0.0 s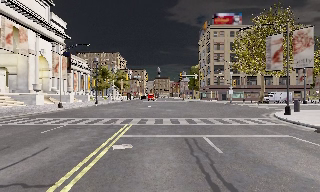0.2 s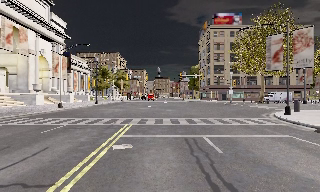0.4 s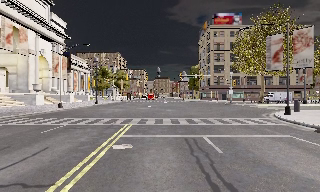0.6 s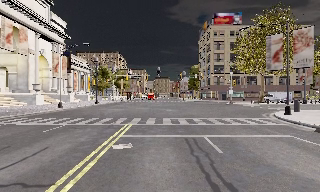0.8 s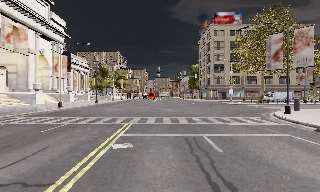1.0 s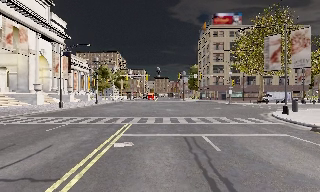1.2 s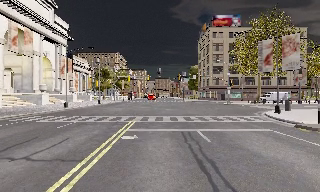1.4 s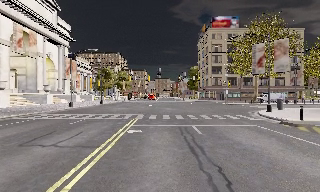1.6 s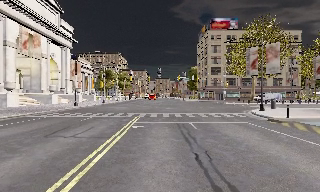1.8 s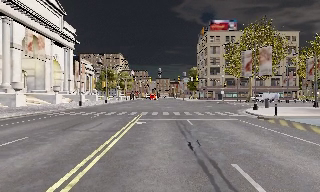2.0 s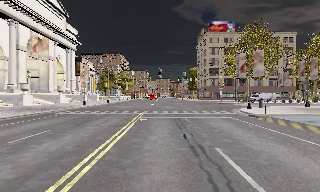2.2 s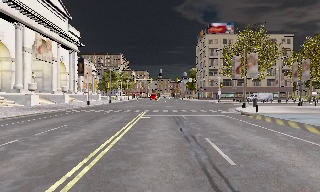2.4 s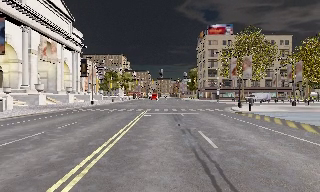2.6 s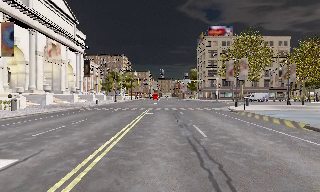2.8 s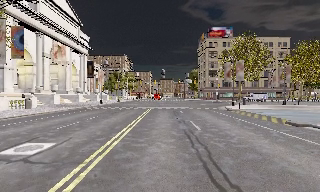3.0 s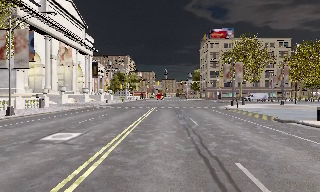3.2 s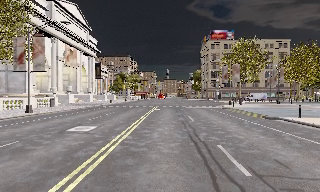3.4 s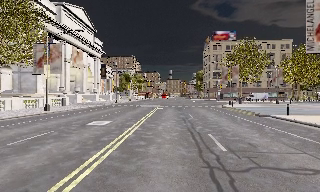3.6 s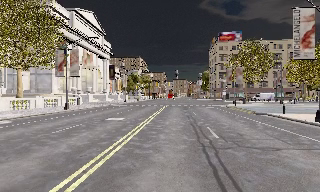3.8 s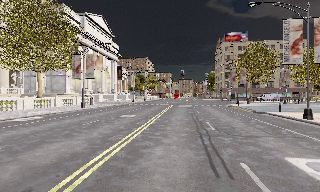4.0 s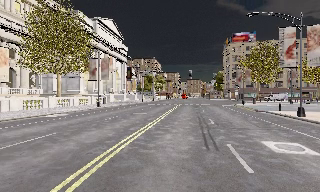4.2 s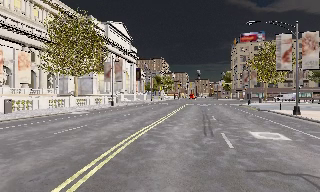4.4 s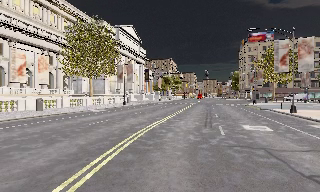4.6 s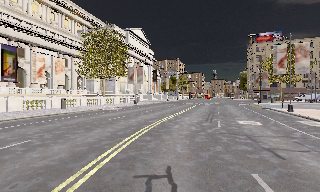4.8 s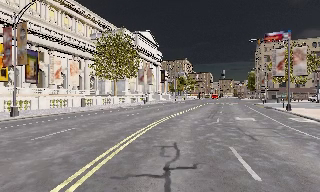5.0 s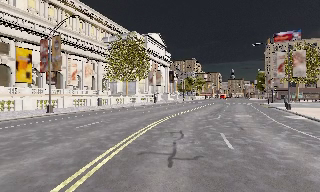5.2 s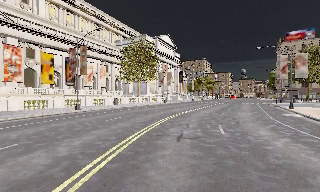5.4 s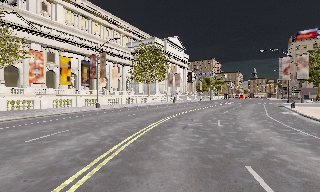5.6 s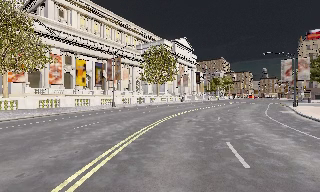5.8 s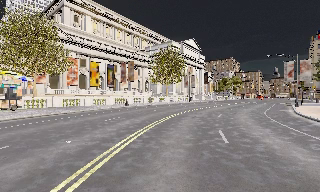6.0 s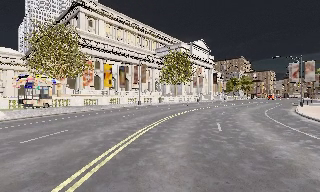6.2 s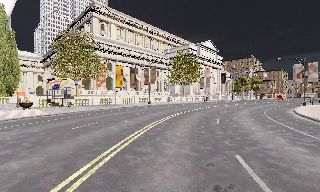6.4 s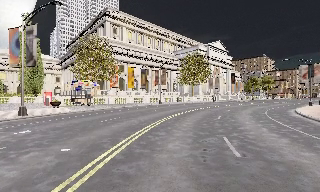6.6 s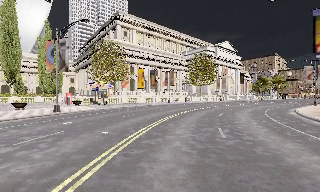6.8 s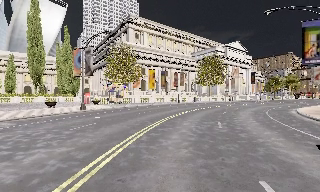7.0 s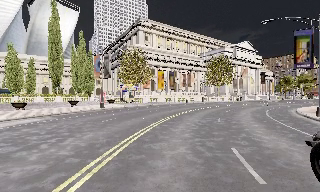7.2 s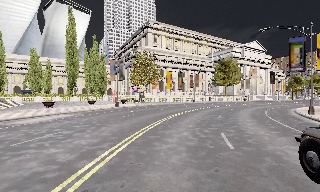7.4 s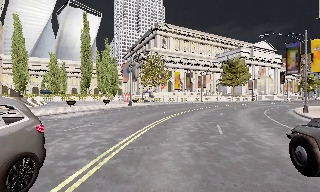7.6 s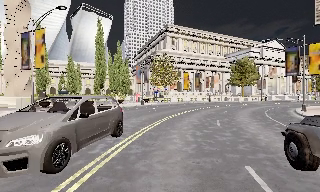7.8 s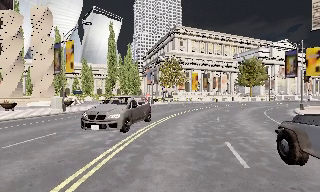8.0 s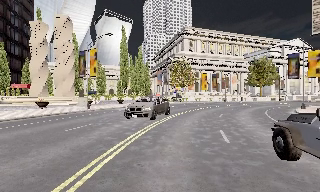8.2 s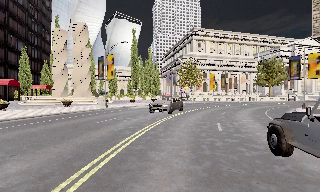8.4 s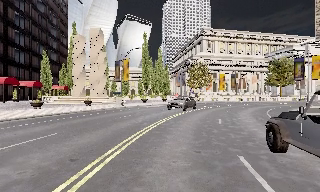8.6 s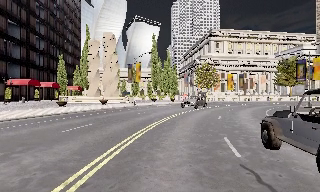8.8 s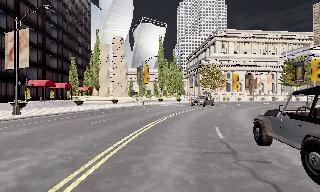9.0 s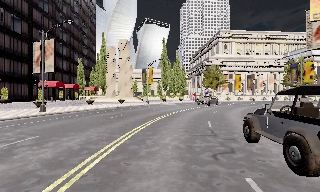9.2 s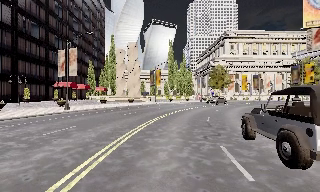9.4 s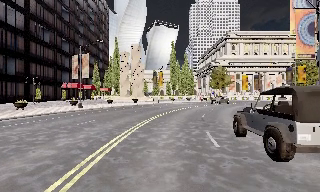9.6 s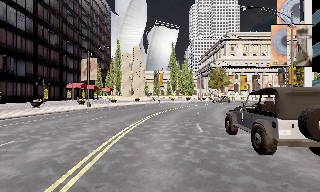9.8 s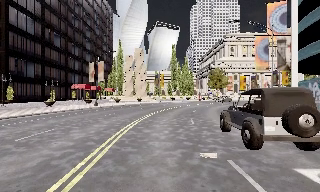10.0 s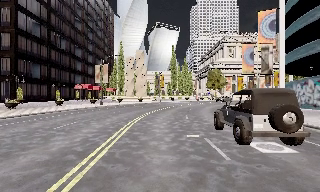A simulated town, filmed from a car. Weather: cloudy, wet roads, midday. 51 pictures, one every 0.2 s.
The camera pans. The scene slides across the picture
to the right.
The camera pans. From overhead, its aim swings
counterclockwise.
0.0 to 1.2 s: The camera travels backward, about 1 m, so what stands in front gets smaller. It gains speed.
1.2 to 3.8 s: The camera travels backward, about 17 m, so what stands in front gets smaller.
3.8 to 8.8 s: The camera swings to its left by about 75 degrees, and the scene slides to the right. It travels backward, about 50 m.
8.8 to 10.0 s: The camera travels backward, about 12 m, so what stands in front gets smaller.
The film runs backward here.
